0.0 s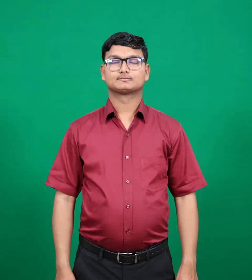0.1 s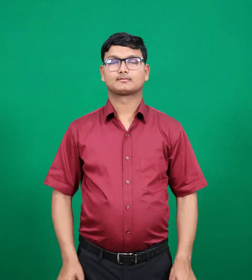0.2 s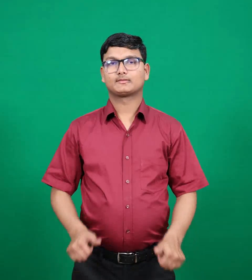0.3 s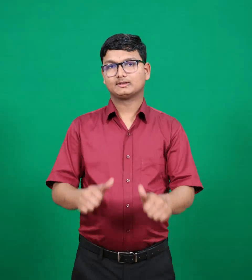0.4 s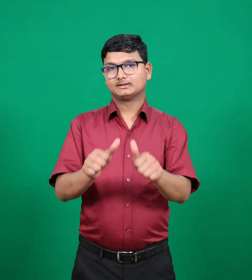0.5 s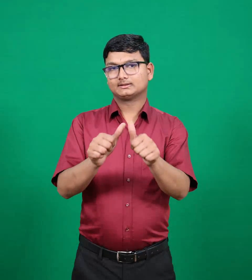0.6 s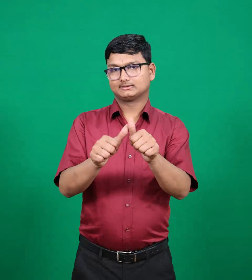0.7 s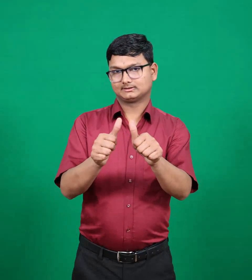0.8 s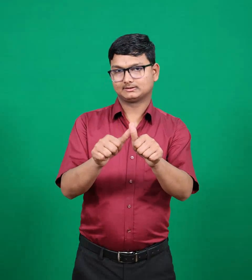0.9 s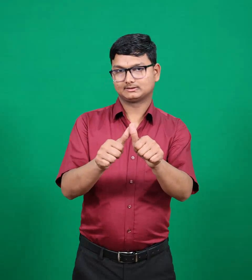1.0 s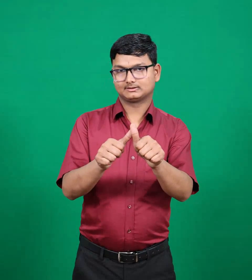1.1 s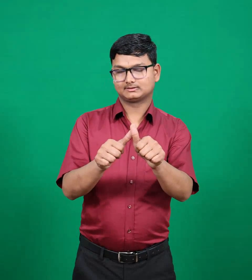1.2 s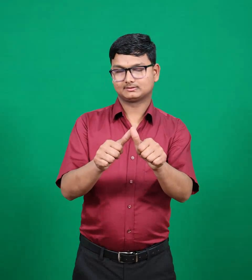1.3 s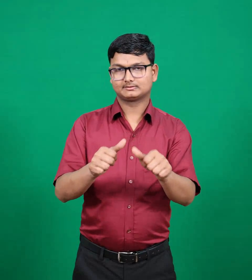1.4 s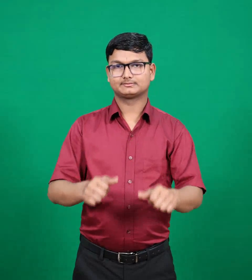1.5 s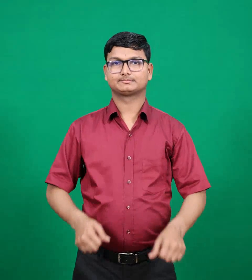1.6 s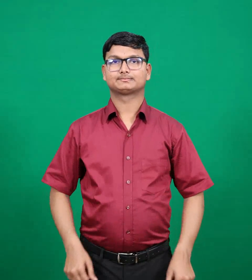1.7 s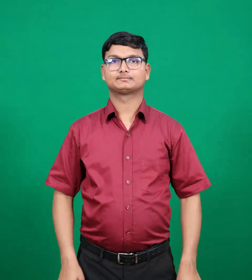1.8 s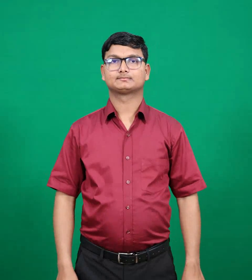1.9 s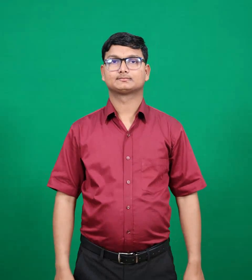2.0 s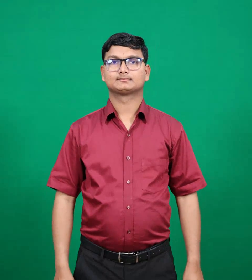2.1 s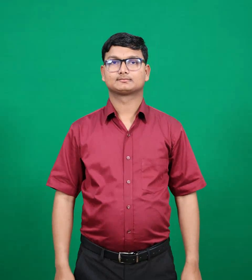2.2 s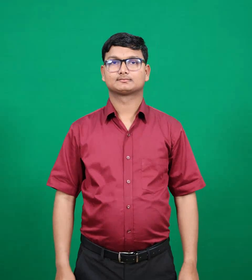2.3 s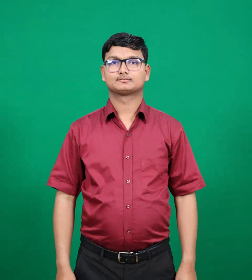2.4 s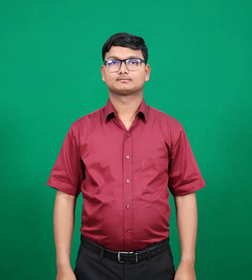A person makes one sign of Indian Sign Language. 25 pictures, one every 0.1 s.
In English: abhiu
